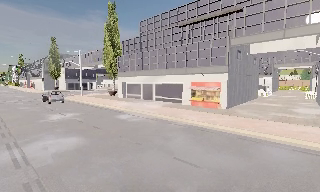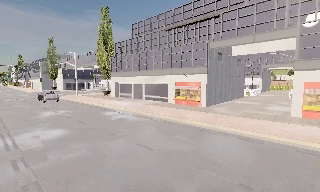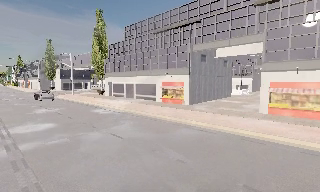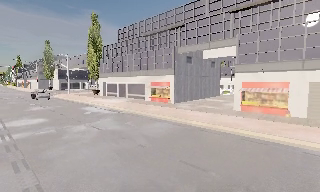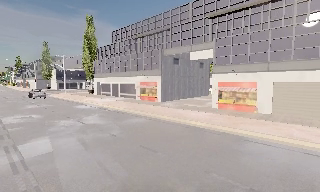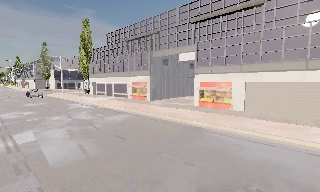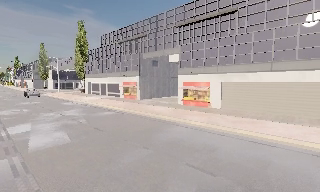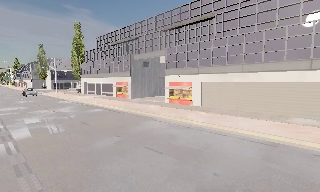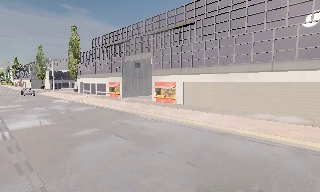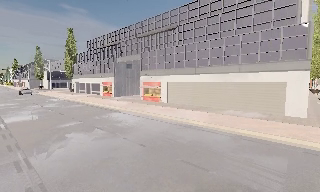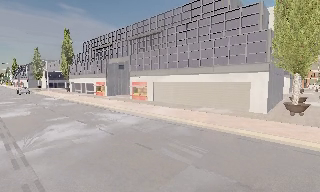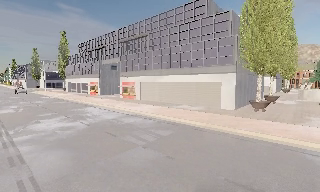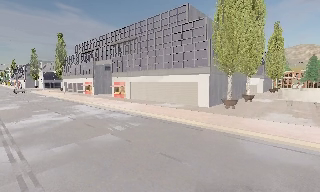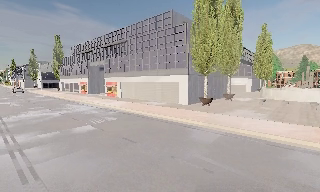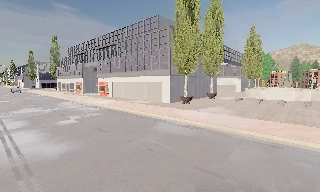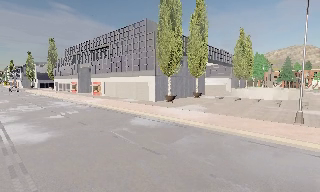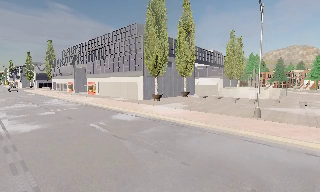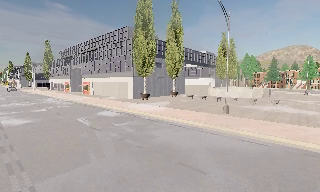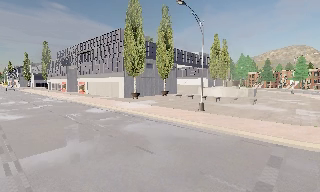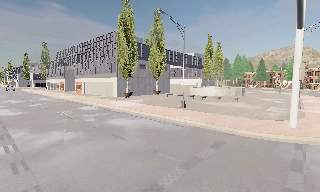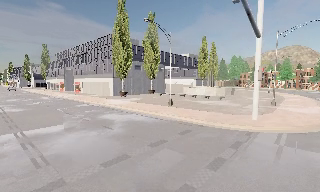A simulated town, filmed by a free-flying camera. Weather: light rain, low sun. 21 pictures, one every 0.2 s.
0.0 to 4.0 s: The camera travels to its right and backward, about 40 m, so close, fixed things drift to the left.
The film runs backward here.
